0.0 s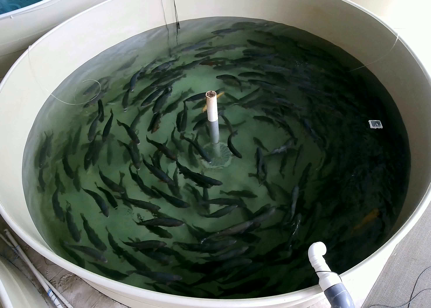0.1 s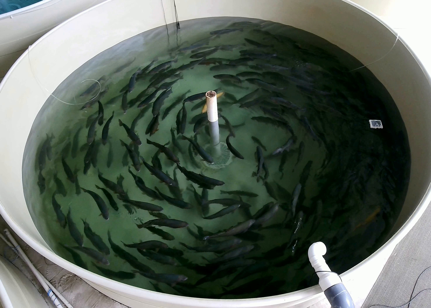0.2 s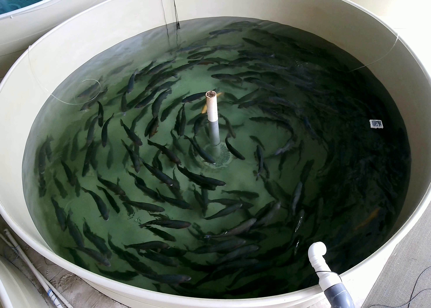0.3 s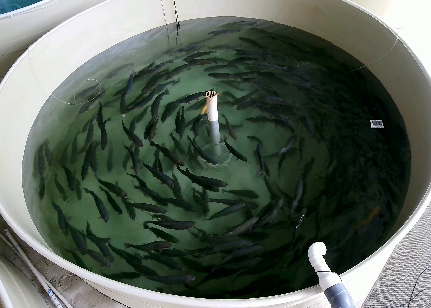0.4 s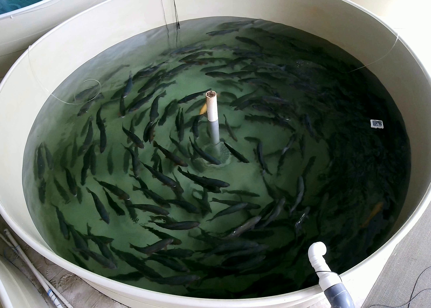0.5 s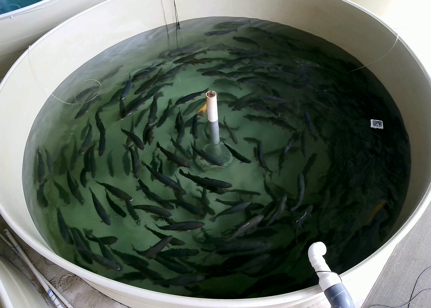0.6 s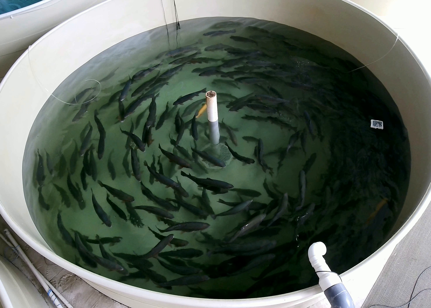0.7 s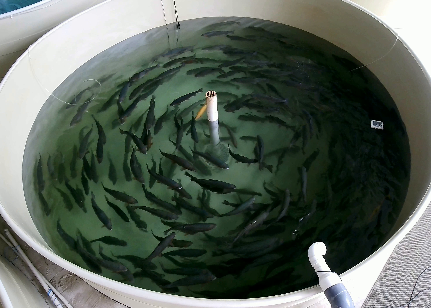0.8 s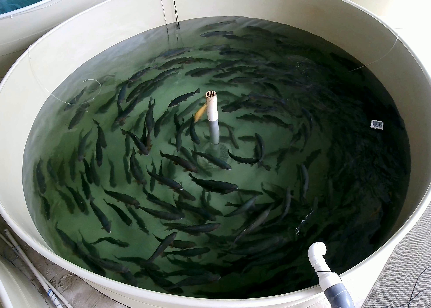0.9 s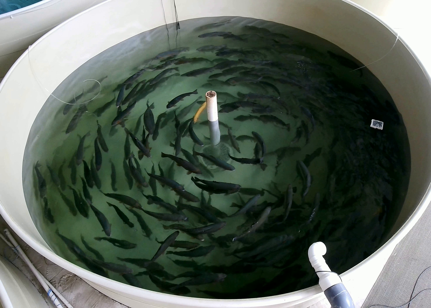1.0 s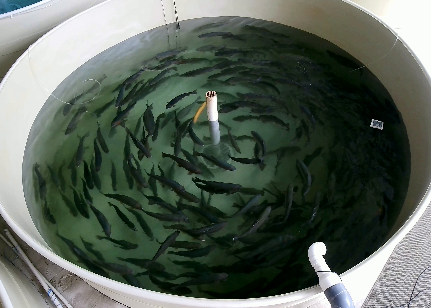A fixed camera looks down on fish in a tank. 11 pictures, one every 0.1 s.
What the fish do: Normal cruising.
